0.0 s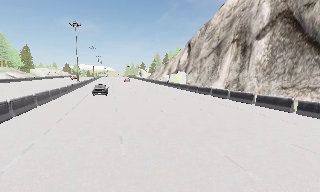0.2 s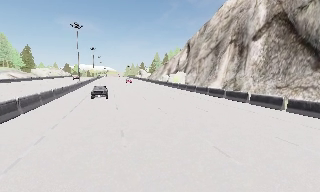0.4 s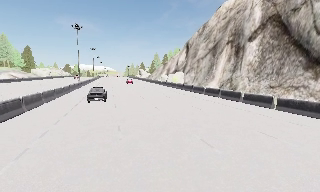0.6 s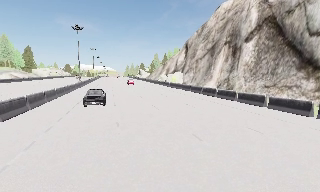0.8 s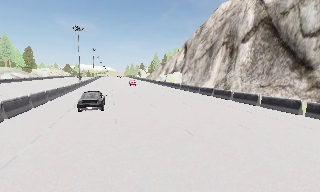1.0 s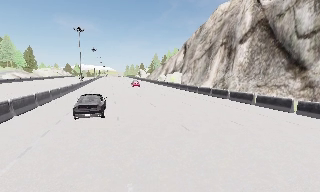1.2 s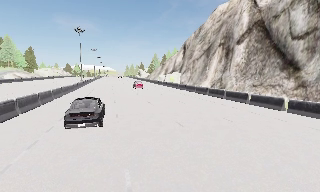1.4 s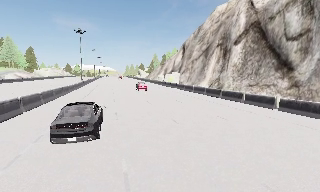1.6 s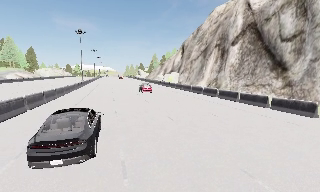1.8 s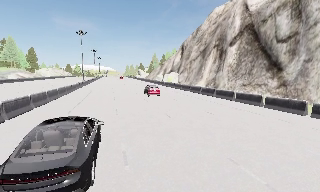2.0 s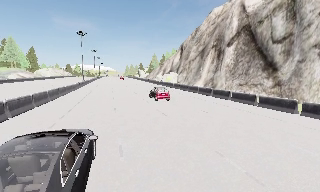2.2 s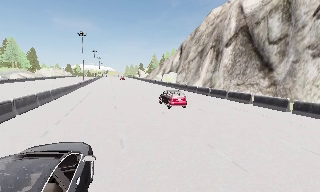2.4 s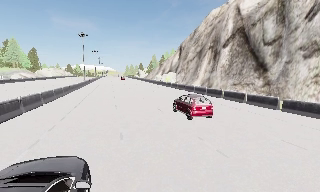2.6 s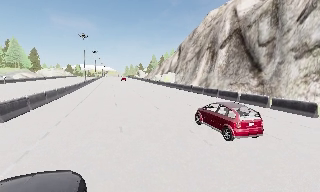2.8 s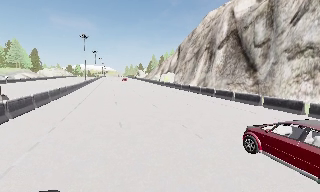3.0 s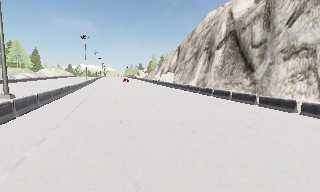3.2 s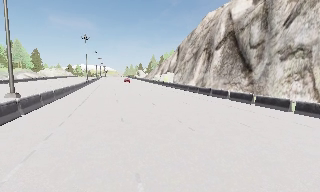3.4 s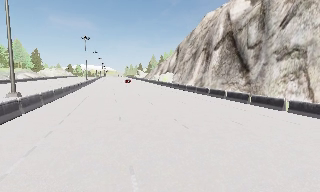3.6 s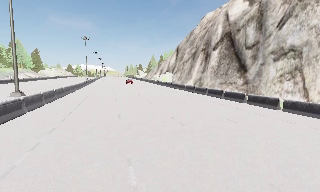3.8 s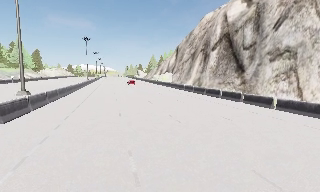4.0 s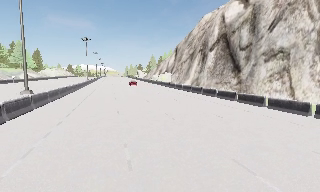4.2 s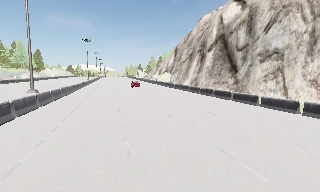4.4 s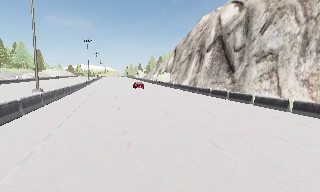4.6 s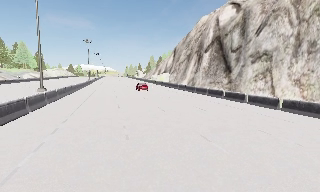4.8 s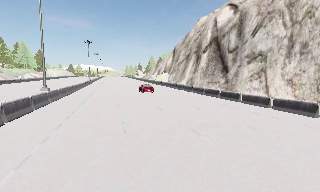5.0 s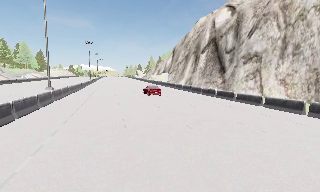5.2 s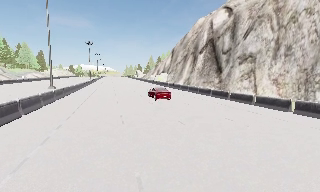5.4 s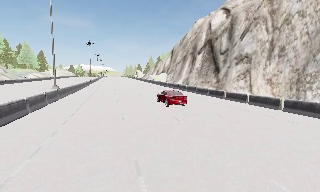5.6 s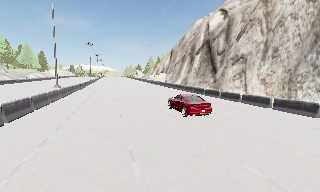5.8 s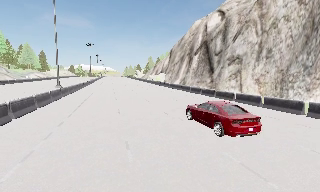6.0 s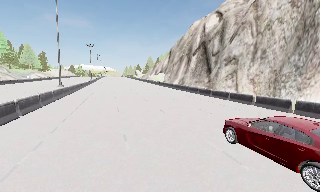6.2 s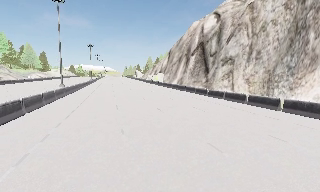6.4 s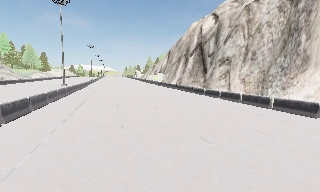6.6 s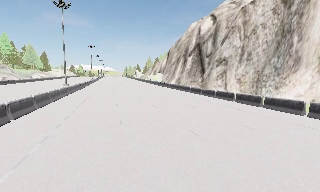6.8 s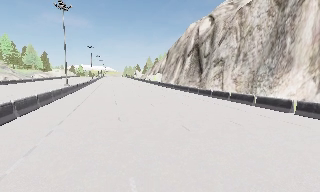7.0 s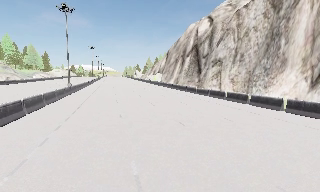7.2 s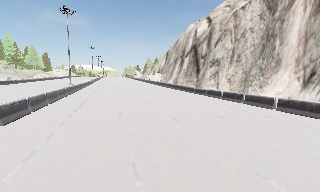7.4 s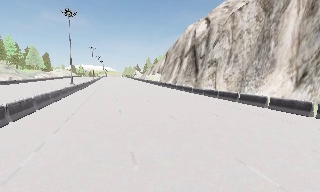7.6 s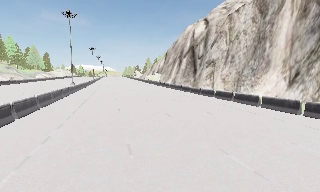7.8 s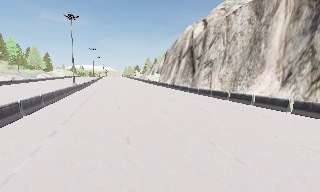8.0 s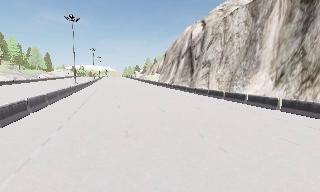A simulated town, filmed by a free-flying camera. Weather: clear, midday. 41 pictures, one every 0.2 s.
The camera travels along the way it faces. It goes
backward.
0.0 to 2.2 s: The camera travels backward, about 8 m, so what stands in front gets smaller.
2.2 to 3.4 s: The camera travels backward, about 4 m, so what stands in front gets smaller. It loses speed.
3.4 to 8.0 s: The camera travels backward, about 19 m, so what stands in front gets smaller.
The film runs backward here.
